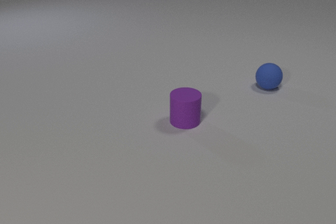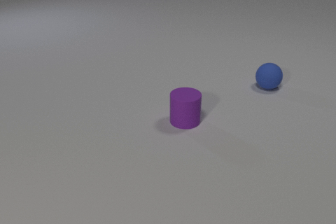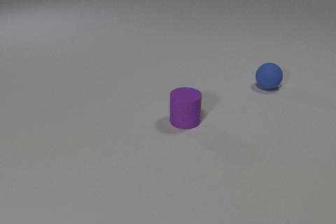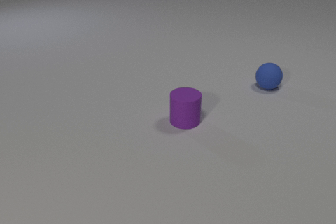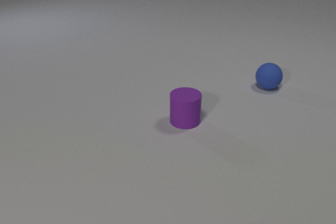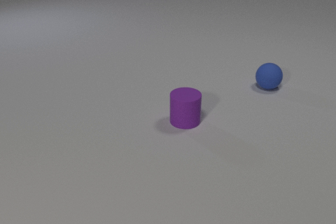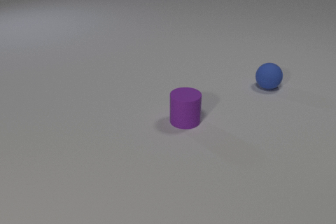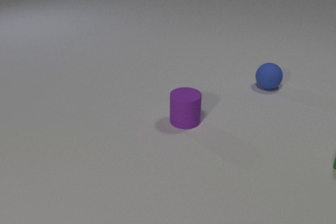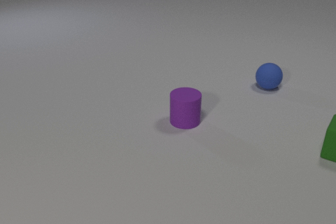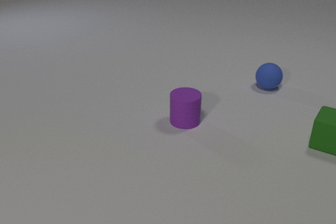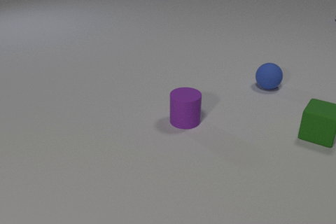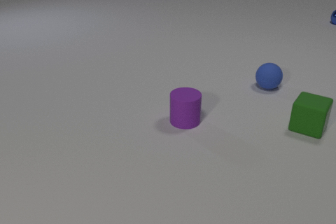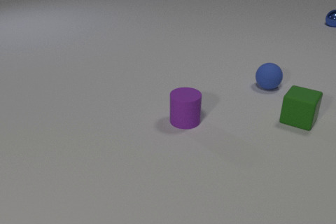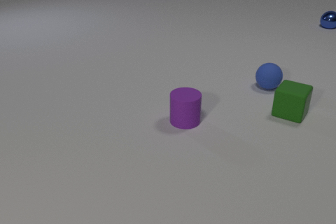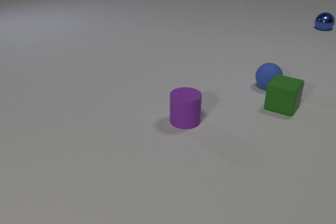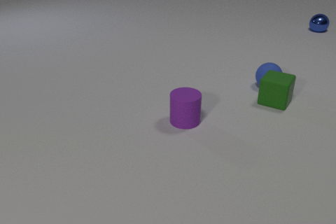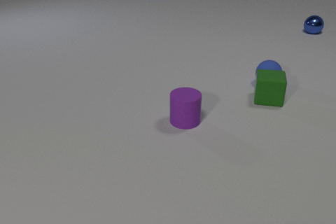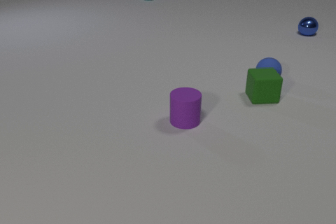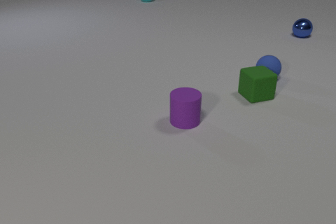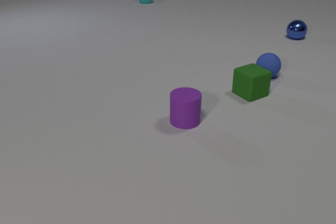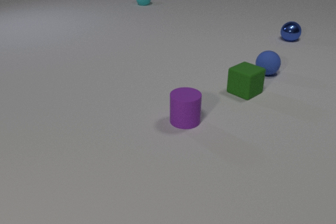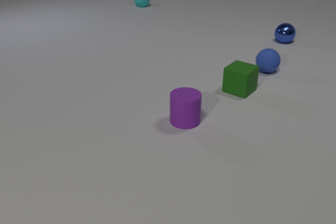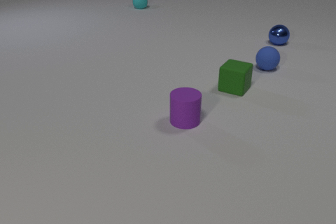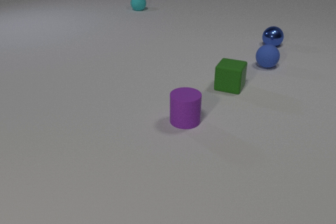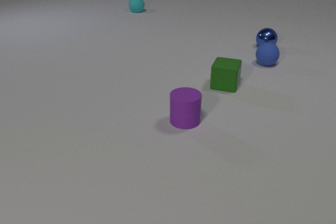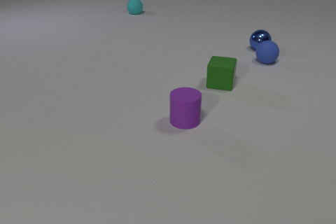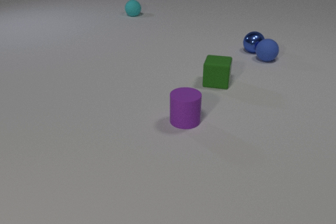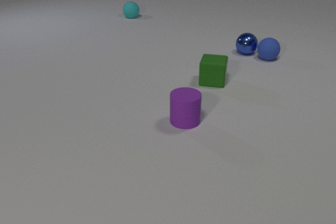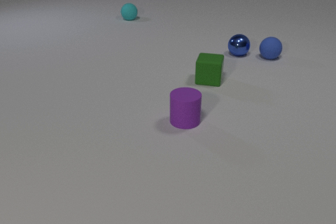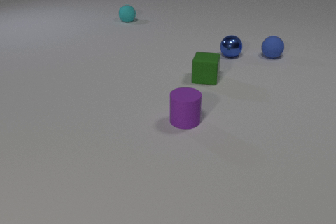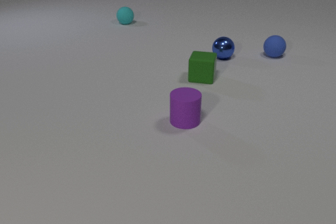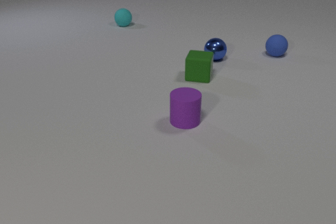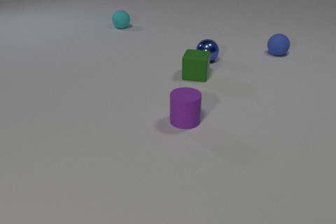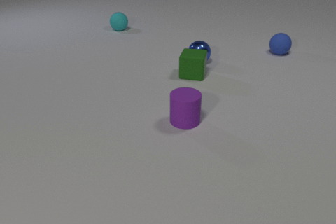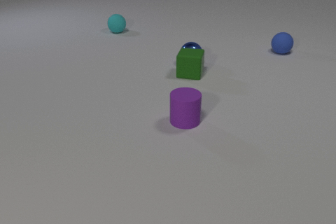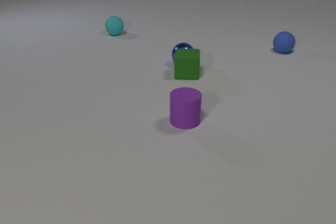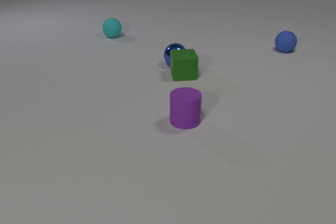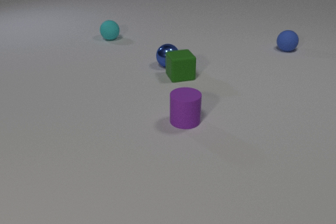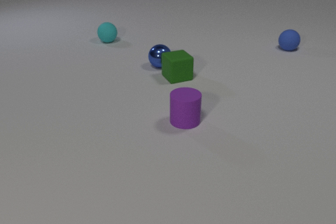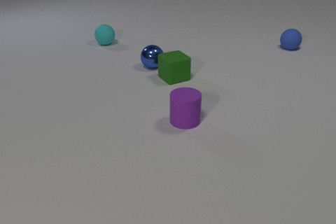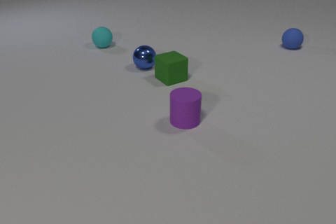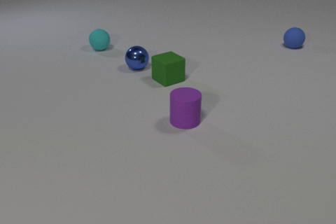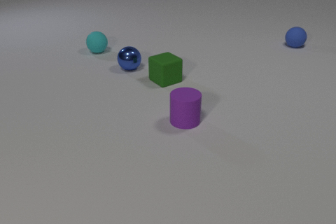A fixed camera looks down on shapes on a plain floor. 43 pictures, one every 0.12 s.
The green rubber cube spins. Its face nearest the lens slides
to the right.
The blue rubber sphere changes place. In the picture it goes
away from the camera.
0.00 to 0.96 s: The green rubber cube comes in at the right edge, slides to the left and away from the camera.
0.96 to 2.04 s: The green rubber cube slides away from the camera and to the left, spins so that its near face slides to the right, counterclockwise seen from above. The blue rubber sphere rolls away from the camera. The blue metal sphere comes in at the right edge, rolls toward the camera and to the left. The cyan rubber sphere comes in at the top edge, rolls toward the camera. The green rubber cube and the blue rubber sphere collide.
2.04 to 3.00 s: The green rubber cube slides to the left and away from the camera, spins counterclockwise seen from above by about 75 degrees, its near face sliding to the right. The blue rubber sphere rolls away from the camera. The blue metal sphere rolls toward the camera and to the left. The cyan rubber sphere rolls toward the camera.
3.00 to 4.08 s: The green rubber cube slides to the left and away from the camera. The blue rubber sphere rolls away from the camera and to the right. The blue metal sphere rolls to the left and toward the camera. The cyan rubber sphere rolls toward the camera. The blue rubber sphere and the blue metal sphere collide.
4.08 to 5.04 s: The green rubber cube slides to the left and toward the camera, spins so that its near face slides to the right, counterclockwise seen from above. The blue rubber sphere rolls away from the camera and to the right. The blue metal sphere rolls to the left. The cyan rubber sphere rolls toward the camera. The green rubber cube and the blue metal sphere collide.
How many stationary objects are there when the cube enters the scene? 2.
What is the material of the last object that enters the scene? rubber.
What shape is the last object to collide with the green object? sphere.
